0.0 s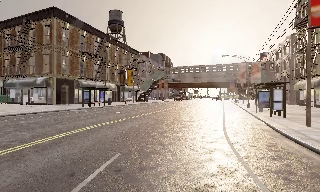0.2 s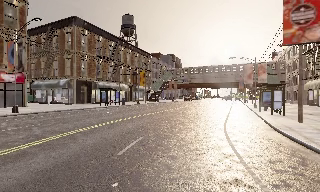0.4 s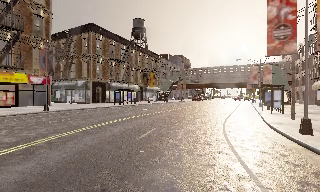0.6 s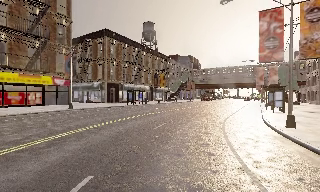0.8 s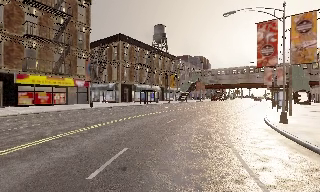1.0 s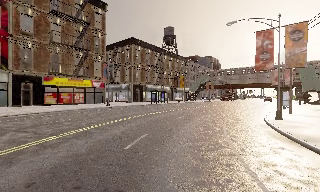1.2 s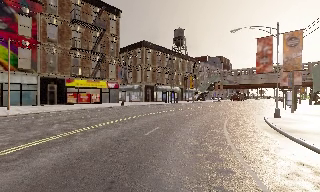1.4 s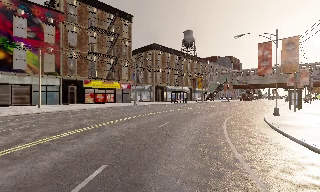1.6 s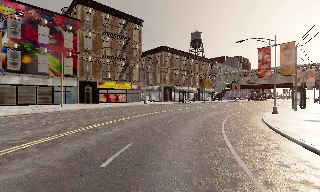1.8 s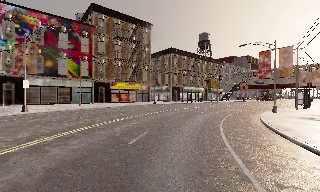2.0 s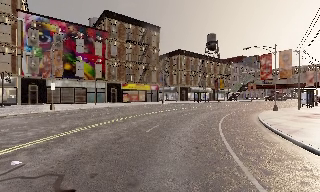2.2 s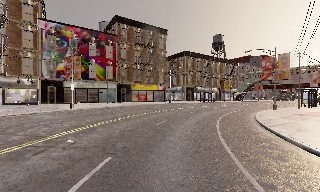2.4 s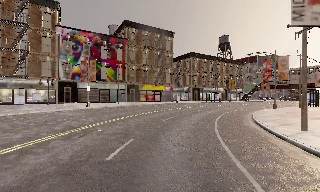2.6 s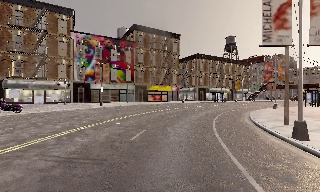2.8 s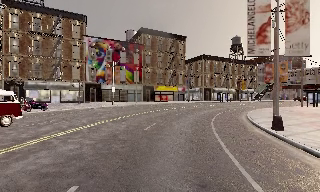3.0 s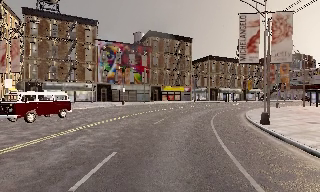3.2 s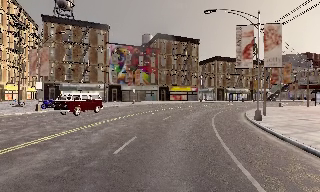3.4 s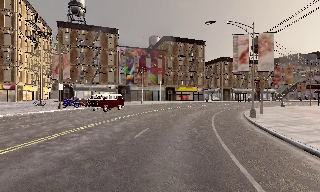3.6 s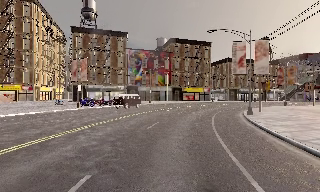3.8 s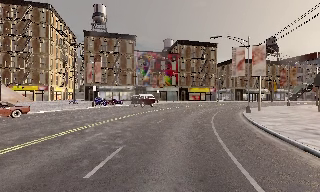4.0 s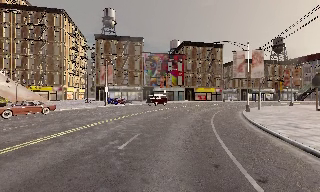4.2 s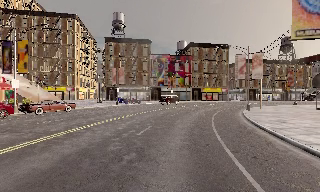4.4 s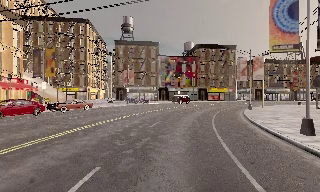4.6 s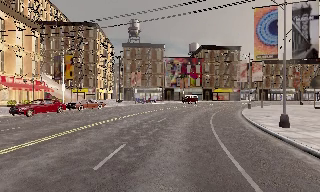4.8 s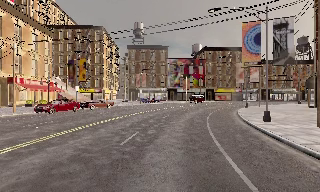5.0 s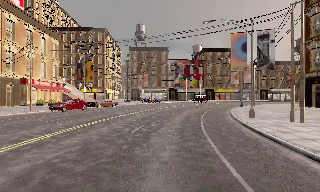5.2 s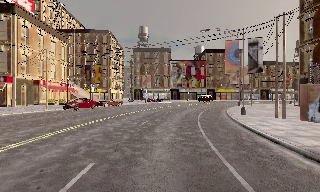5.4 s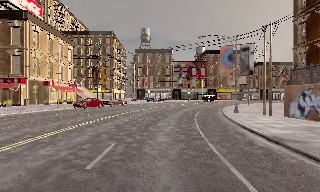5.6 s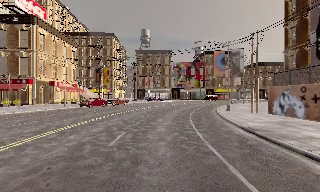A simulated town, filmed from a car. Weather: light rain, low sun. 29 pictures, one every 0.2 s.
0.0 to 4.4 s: The camera swings to its left by about 65 degrees, and the scene slides to the right. It travels backward, about 40 m.
4.4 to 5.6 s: The camera travels backward, about 11 m, so what stands in front gets smaller.
The film runs backward here.
